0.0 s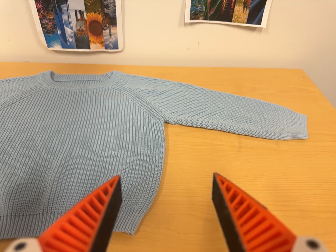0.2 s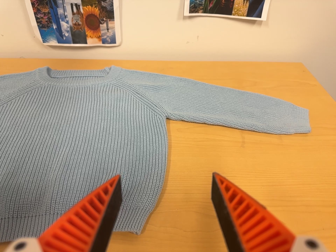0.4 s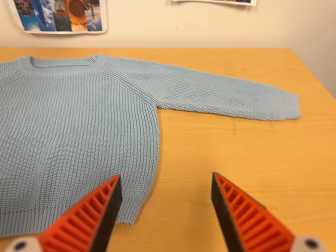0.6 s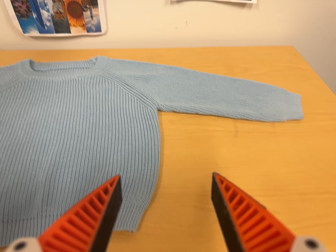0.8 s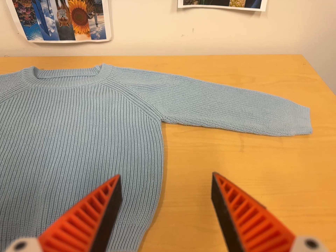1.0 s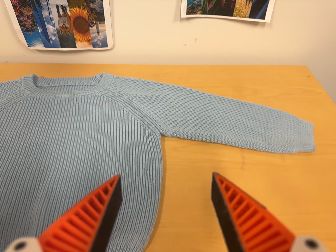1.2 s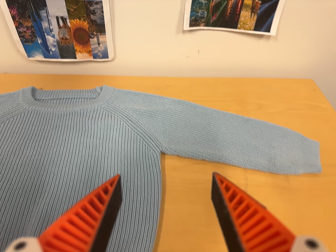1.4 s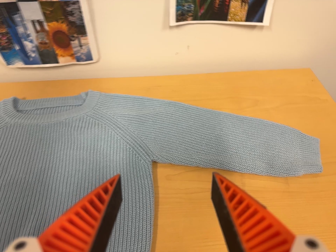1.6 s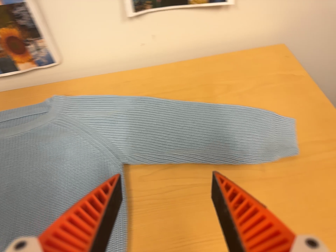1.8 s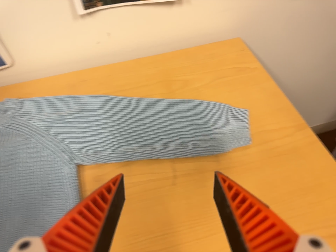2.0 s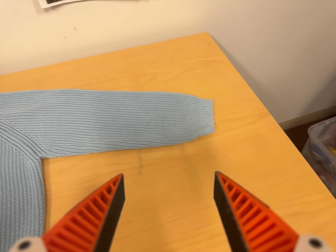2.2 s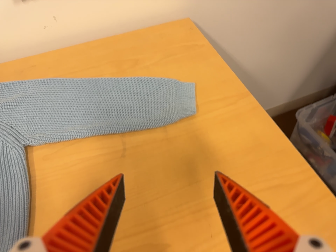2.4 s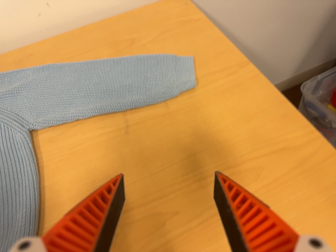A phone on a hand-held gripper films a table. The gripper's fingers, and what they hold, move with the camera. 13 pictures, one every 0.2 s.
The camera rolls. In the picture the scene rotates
counterclockwise.
0.0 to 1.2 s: The camera travels toward the top of its view and forward, about 12 cm, so close, fixed things drift downward.
1.2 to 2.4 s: The camera travels to its right, about 18 cm, so close, fixed things drift to the left. Its aim tips toward the bottom of its view by about 10 degrees, and the scene shifts upward. It rolls about its line of sight by about 25 degrees, and the scene rotates counterclockwise.
The film runs forward here.
